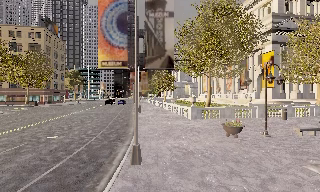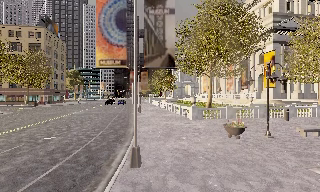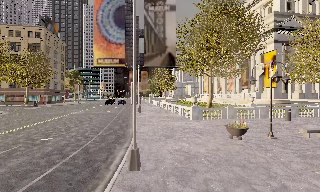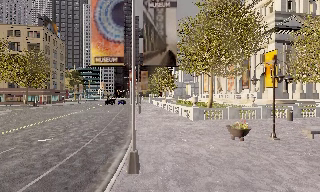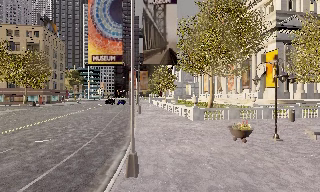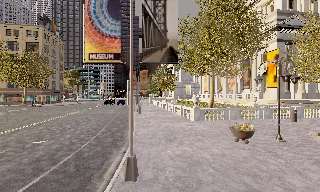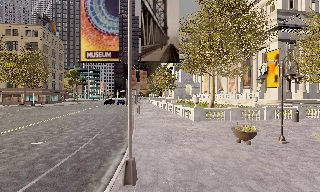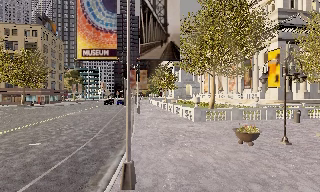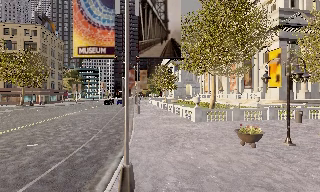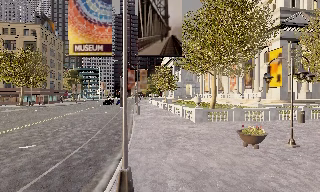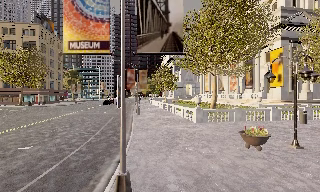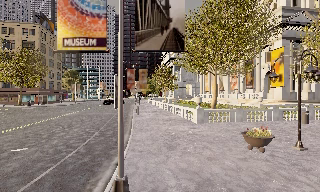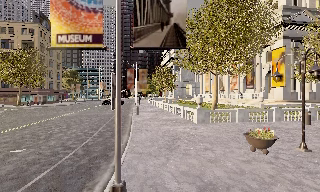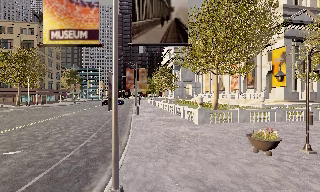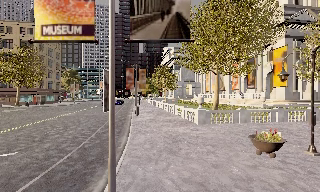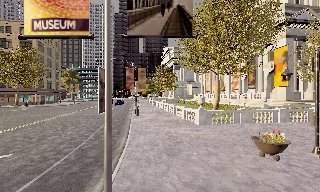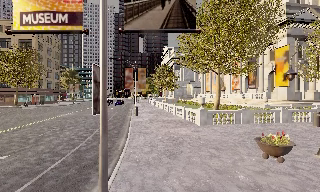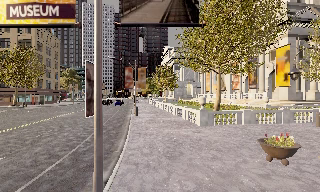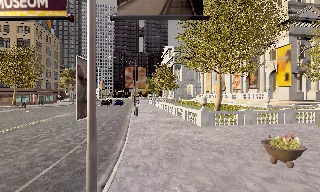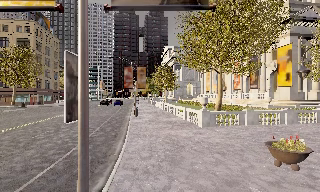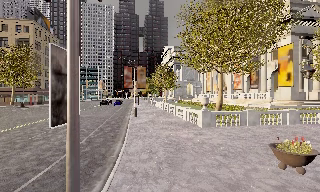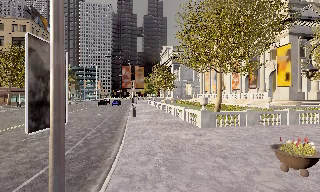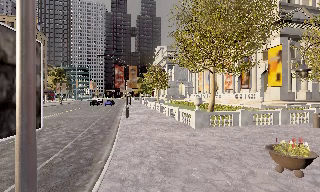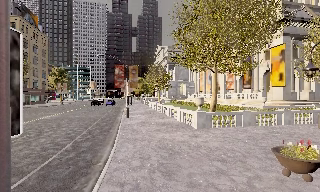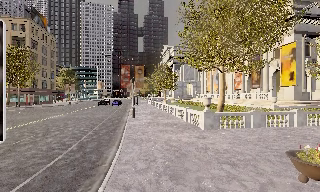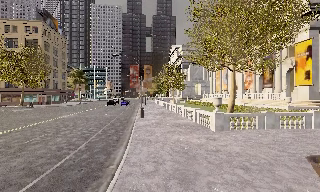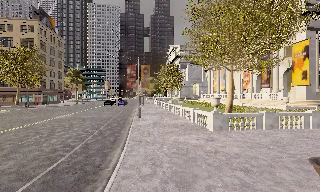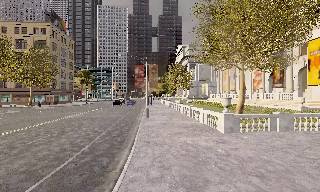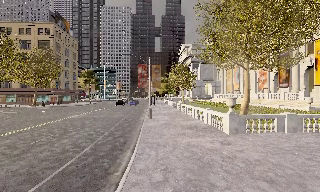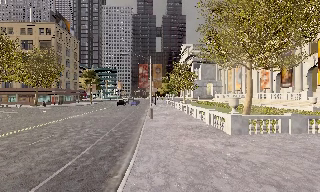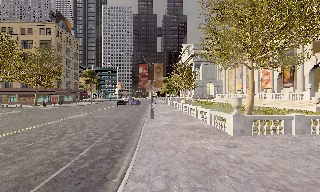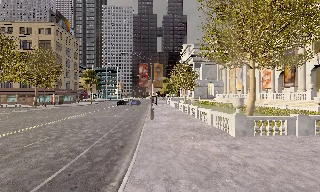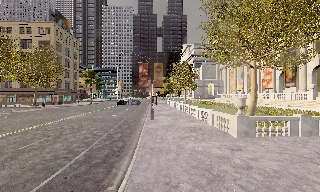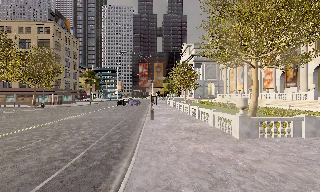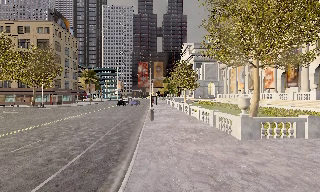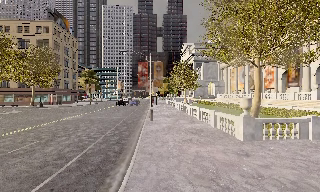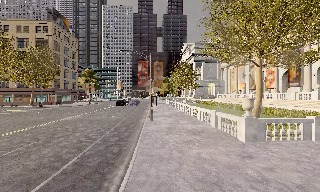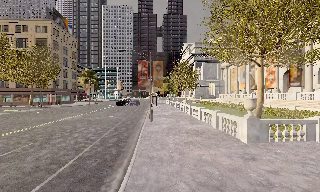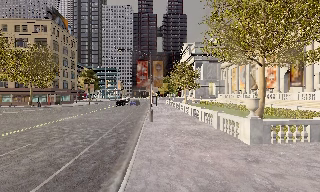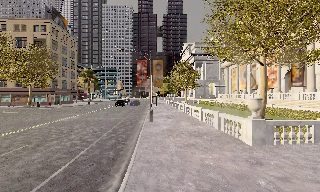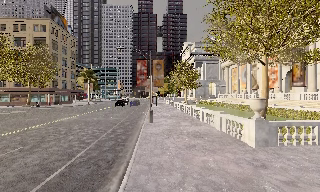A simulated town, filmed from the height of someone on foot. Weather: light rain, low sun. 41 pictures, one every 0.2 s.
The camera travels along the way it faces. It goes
forward.
0.0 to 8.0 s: The camera travels forward, about 9 m, so what stands in front looms larger.
The film runs forward here.
